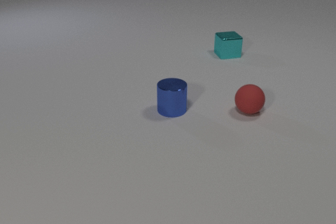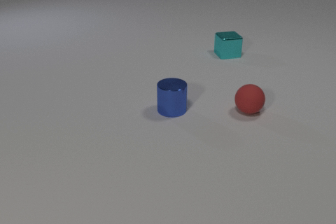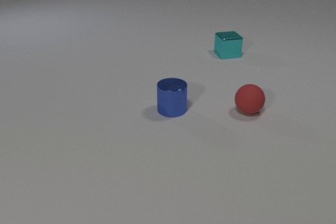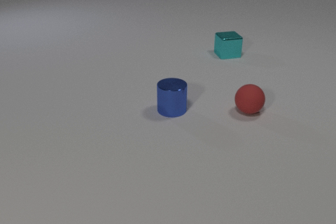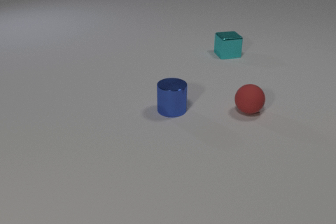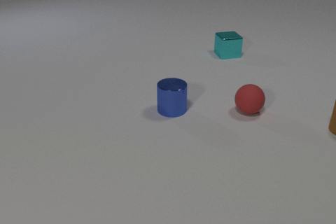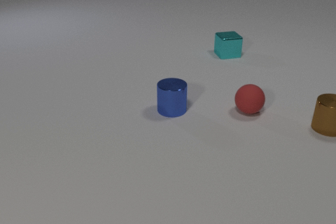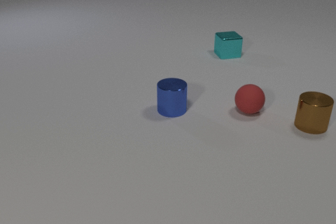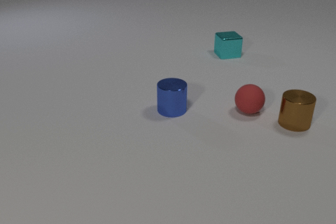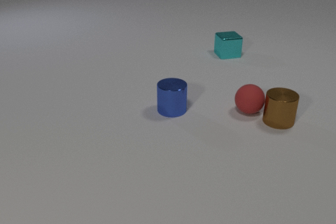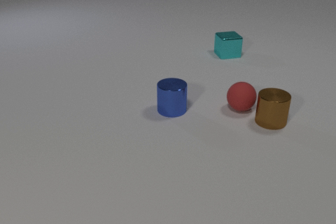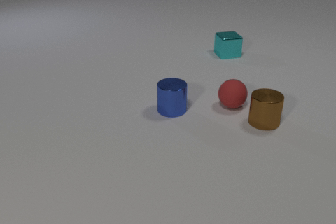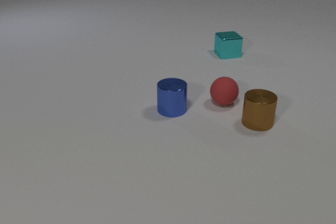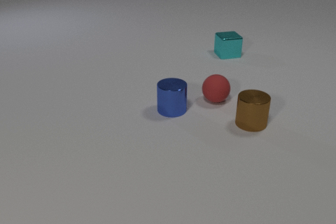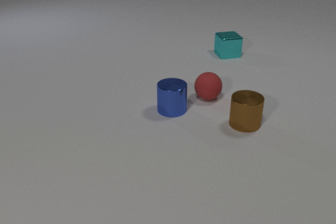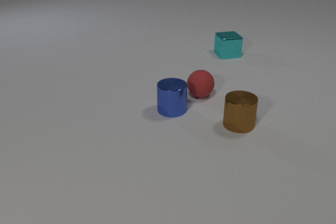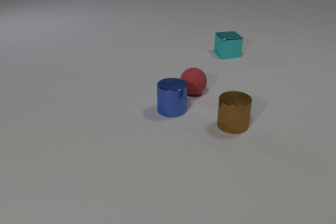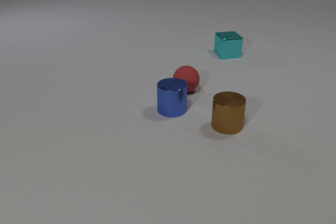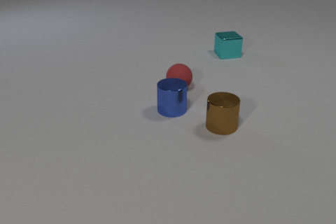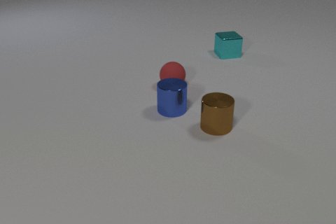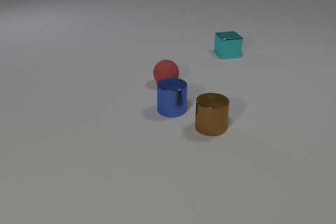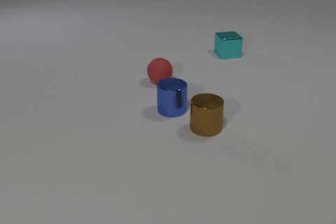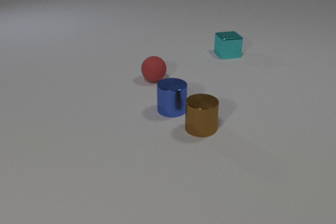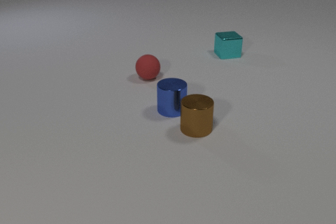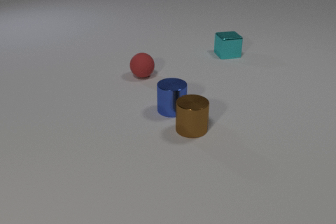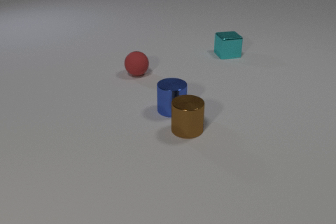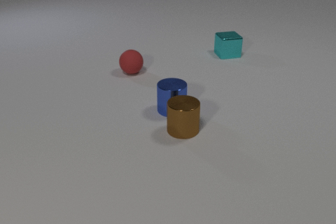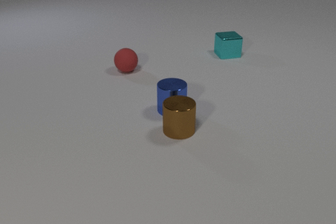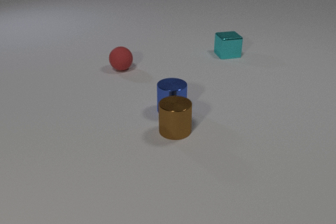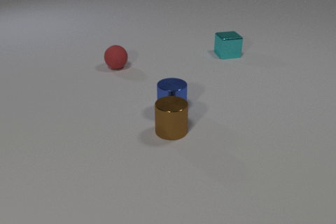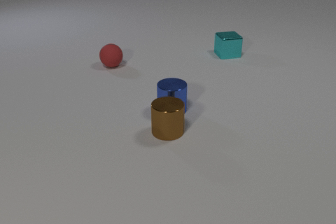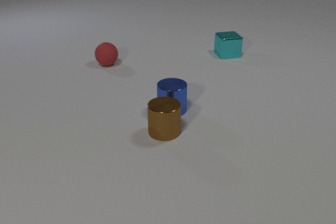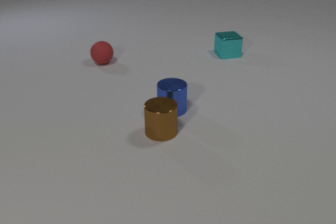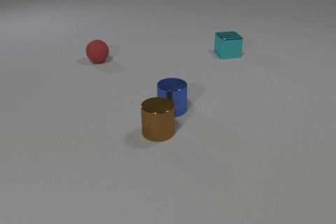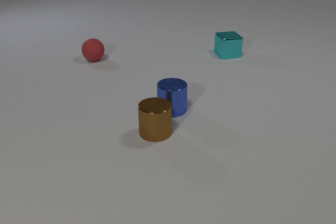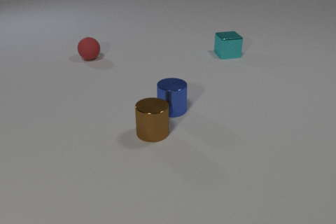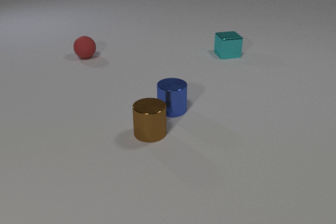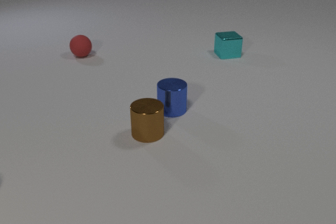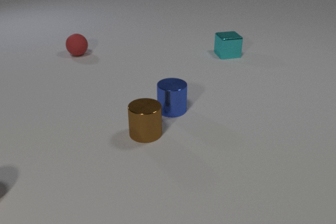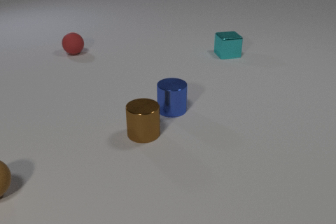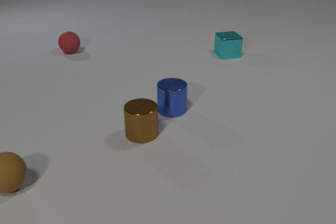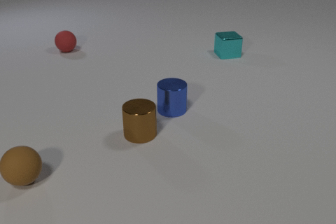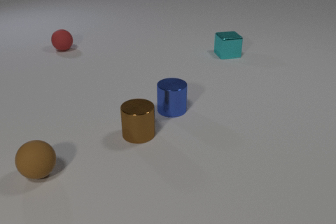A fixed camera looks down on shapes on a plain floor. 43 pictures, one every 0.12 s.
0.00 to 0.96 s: The brown metal cylinder comes in at the right edge, slides to the left.
0.96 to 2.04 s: The brown metal cylinder slides to the left. The red rubber sphere rolls to the left and away from the camera. The brown metal cylinder and the red rubber sphere collide.
2.04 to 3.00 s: The brown metal cylinder slides to the left. The red rubber sphere rolls to the left and away from the camera.
3.00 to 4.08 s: The brown metal cylinder slides to the left. The red rubber sphere rolls away from the camera and to the left.
4.08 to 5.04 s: The brown metal cylinder slides to the left. The red rubber sphere rolls away from the camera and to the left. The brown rubber sphere comes in at the left edge, rolls to the right.
How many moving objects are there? 3.
What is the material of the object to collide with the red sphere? metal.
What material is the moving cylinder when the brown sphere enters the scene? metal.
